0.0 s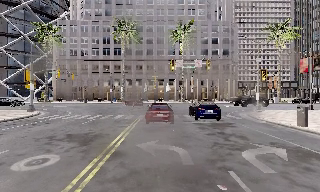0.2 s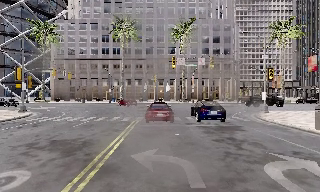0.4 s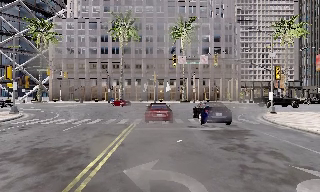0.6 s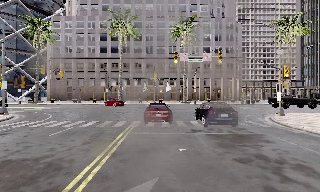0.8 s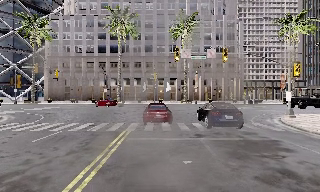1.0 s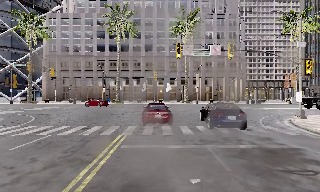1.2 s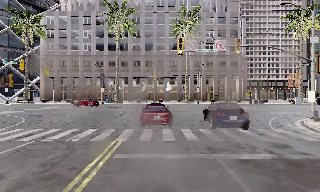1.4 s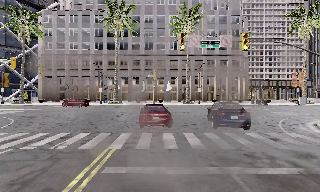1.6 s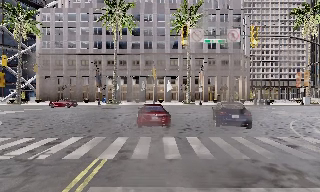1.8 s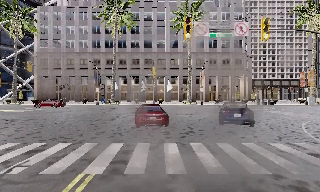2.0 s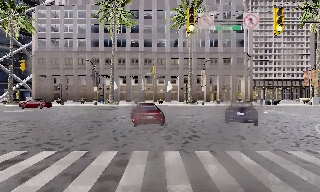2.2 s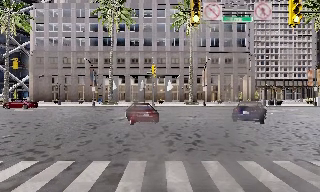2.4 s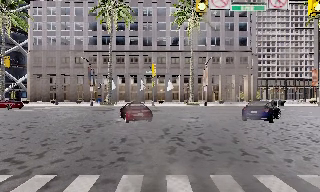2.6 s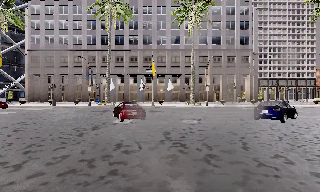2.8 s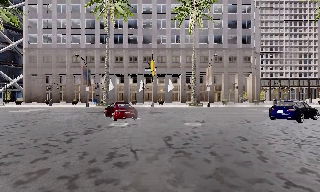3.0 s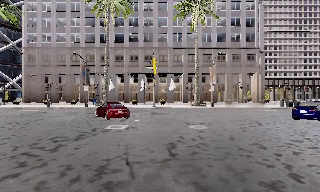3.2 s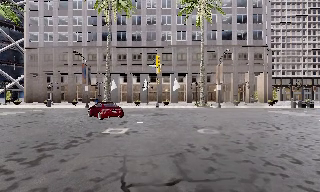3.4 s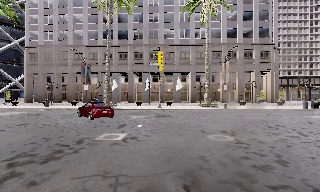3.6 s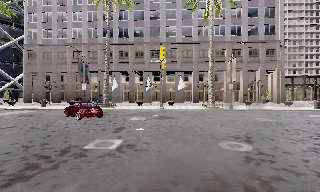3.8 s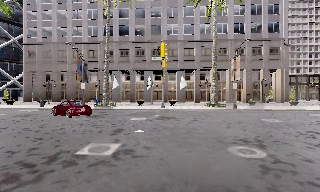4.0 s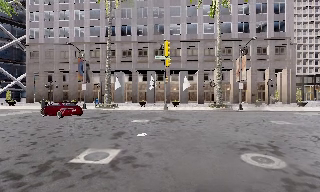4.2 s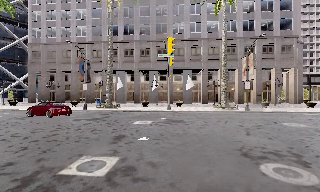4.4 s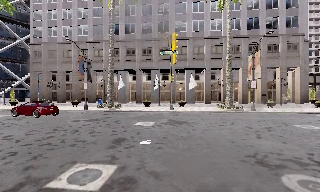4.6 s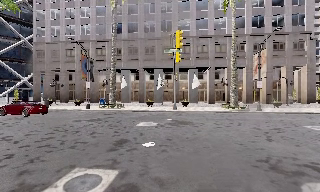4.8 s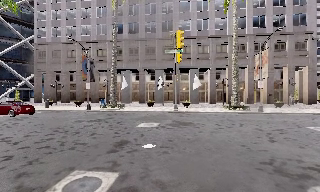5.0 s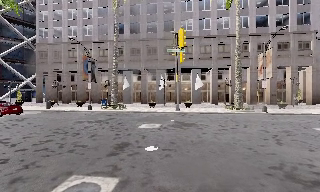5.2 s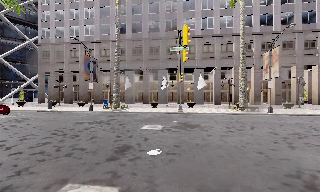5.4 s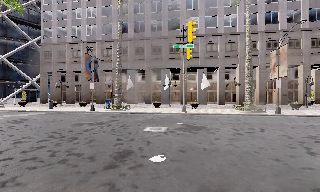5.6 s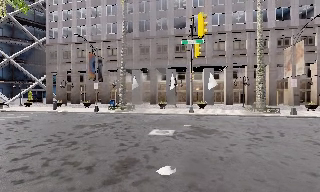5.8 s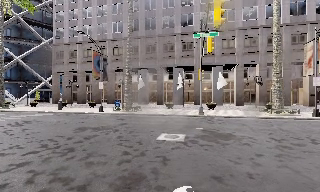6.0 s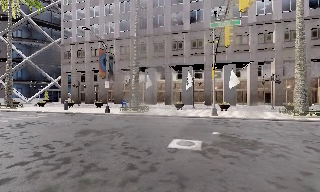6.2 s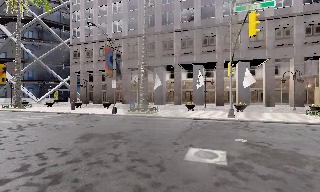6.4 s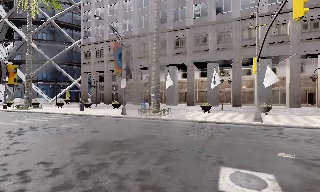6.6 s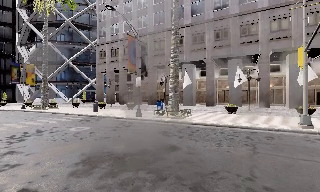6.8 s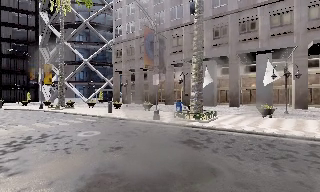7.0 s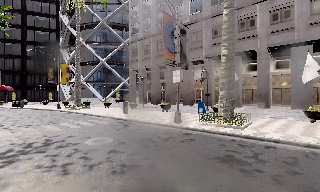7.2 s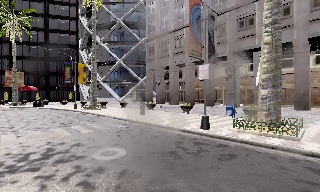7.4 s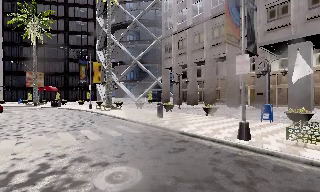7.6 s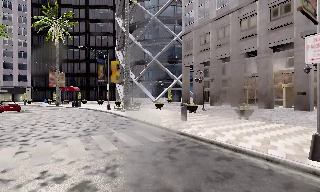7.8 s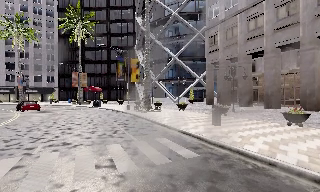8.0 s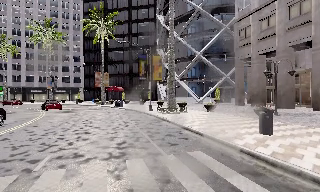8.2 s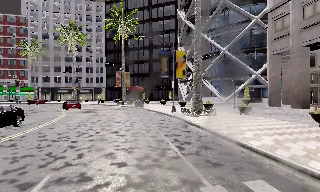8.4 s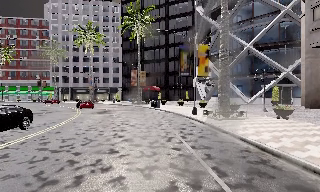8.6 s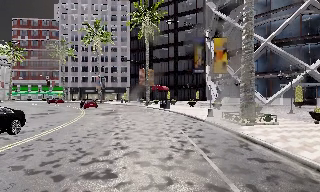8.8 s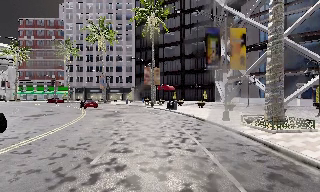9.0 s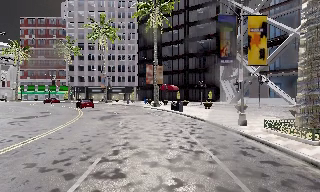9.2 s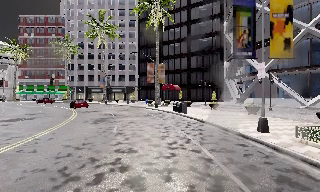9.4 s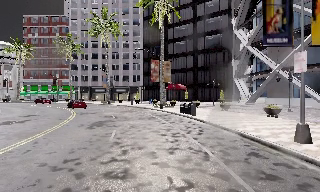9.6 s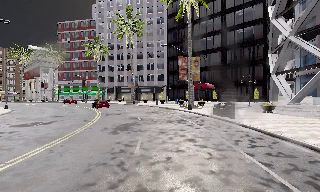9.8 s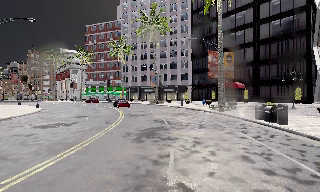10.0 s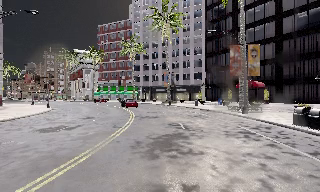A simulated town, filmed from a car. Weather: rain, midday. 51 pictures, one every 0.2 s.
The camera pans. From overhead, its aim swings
counterclockwise.
The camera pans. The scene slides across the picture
to the right.
0.0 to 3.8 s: The camera travels forward, about 19 m, so what stands in front looms larger.
3.8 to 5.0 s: The camera travels forward, about 2.5 m, so what stands in front looms larger. It loses speed.
5.0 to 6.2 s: The camera pans to its left, which is counterclockwise from overhead, by about 10 degrees. It travels forward, about 5 m, so what stands in front looms larger. It gains speed.
6.2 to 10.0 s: The camera swings to its left by about 95 degrees, and the scene slides to the right. It travels forward, about 30 m.
The film runs forward here.
